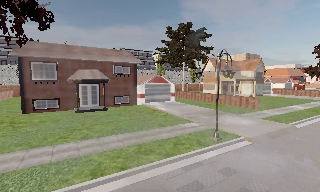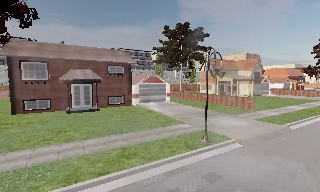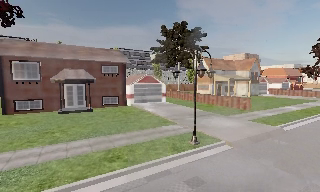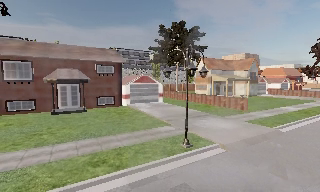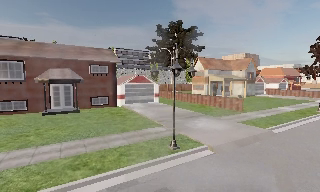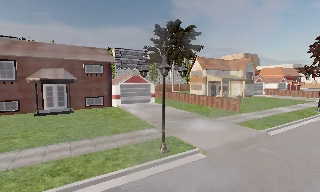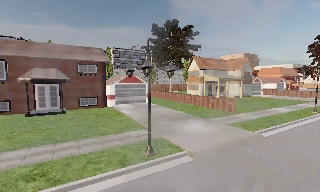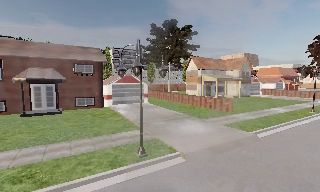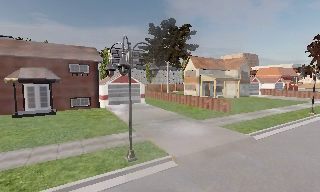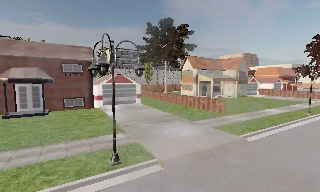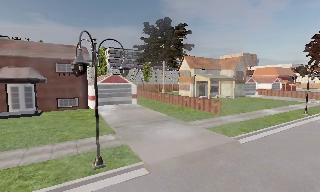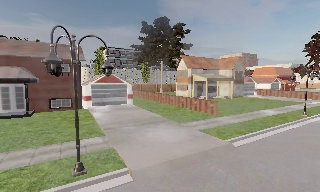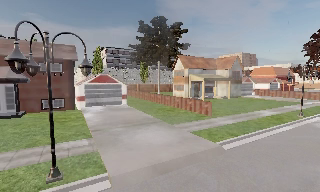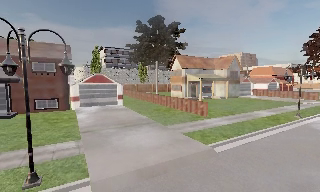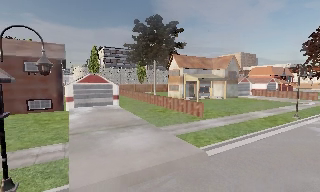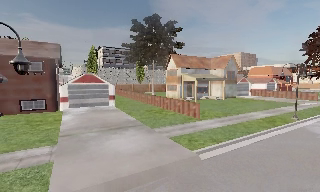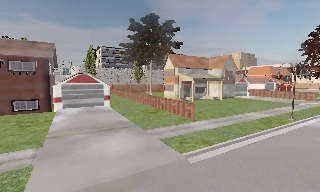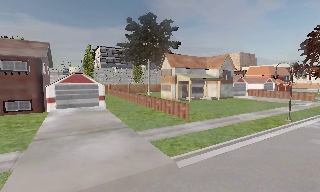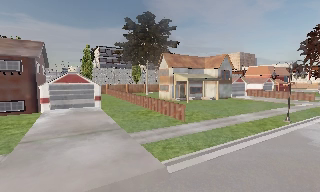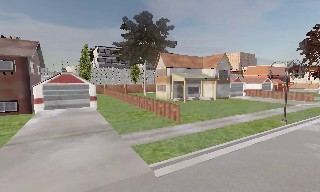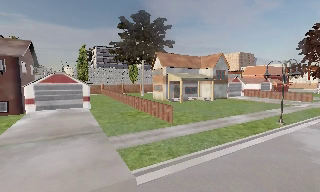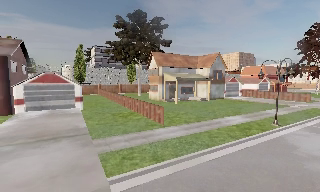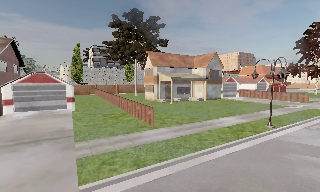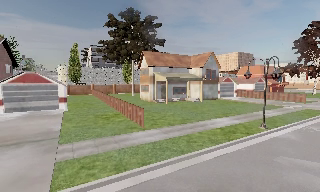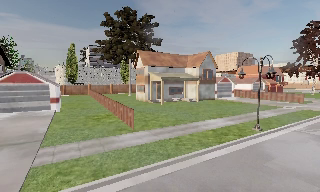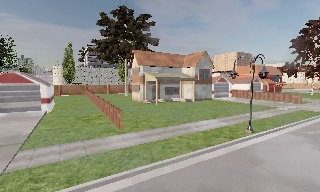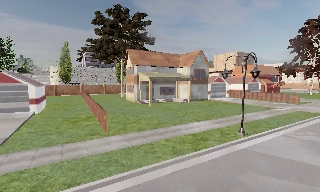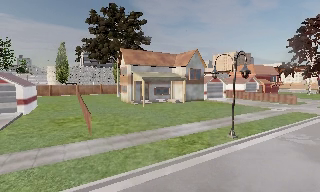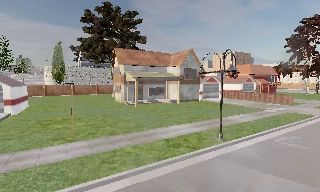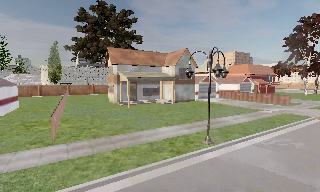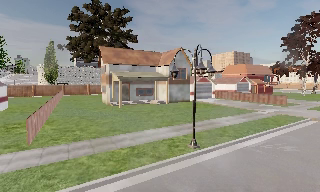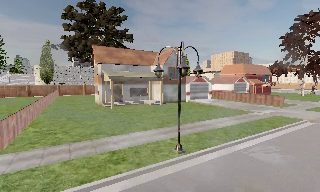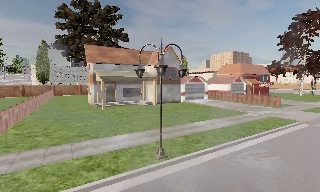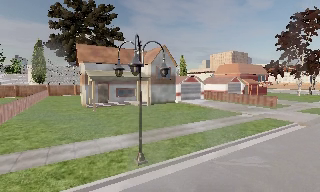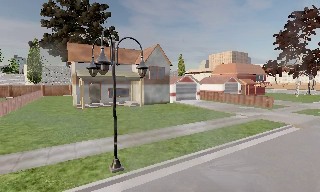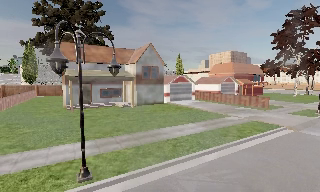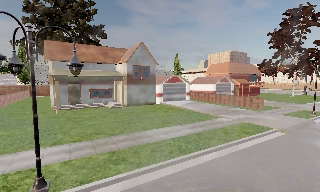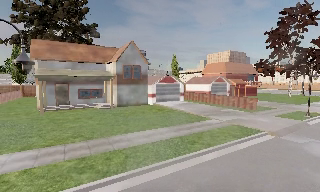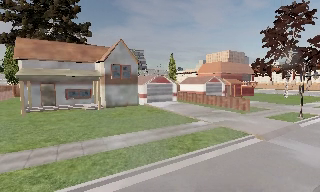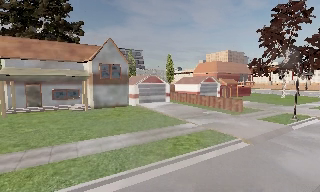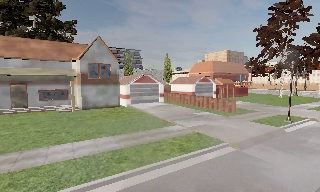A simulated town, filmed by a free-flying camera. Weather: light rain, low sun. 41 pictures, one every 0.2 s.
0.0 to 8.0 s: The camera travels to its right and forward, about 30 m, so close, fixed things drift to the left. It gains speed.
The film runs backward here.
